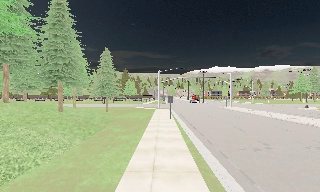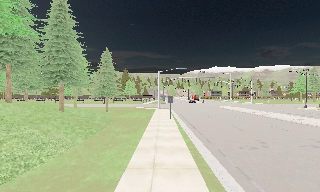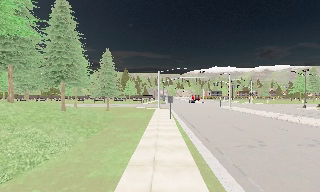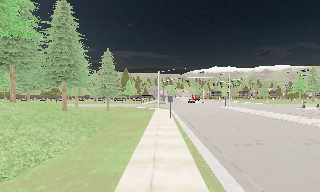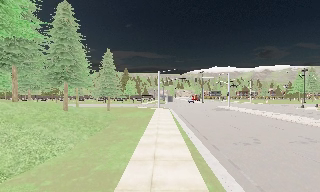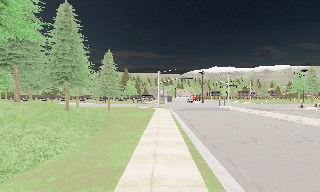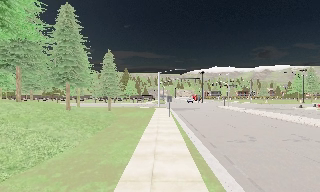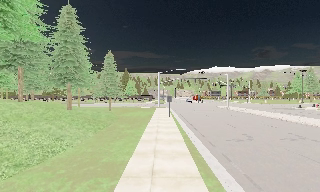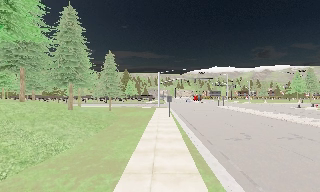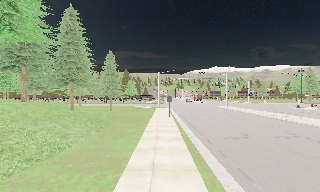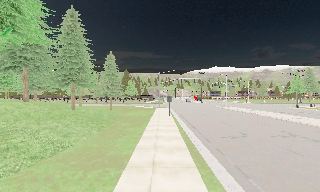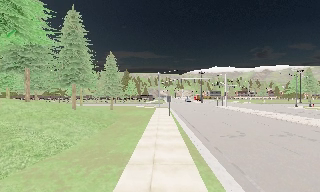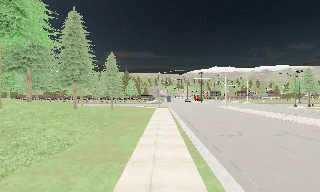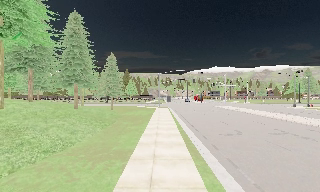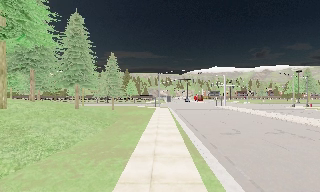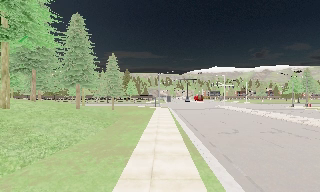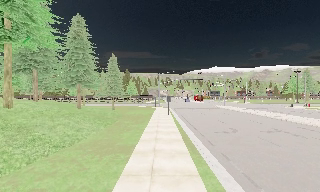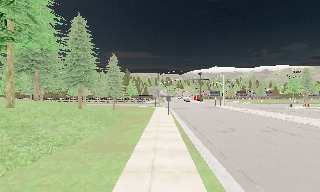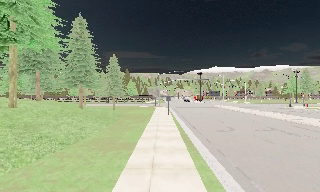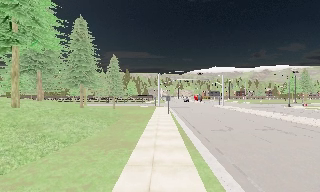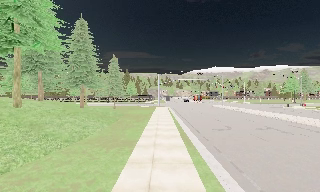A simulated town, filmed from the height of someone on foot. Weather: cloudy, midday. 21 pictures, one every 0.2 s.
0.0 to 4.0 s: The camera travels backward, about 4.5 m, so what stands in front gets smaller.
The film runs backward here.
